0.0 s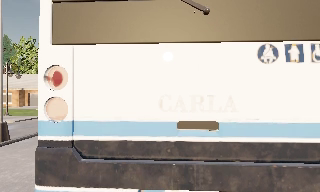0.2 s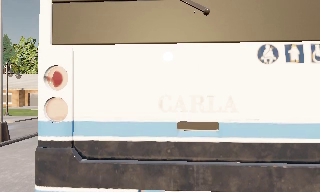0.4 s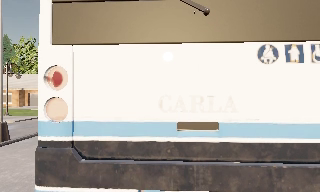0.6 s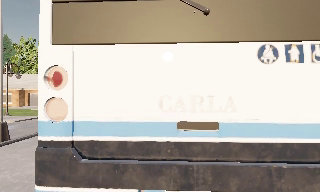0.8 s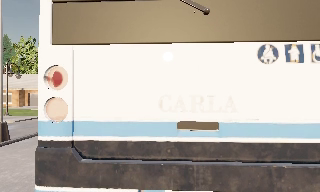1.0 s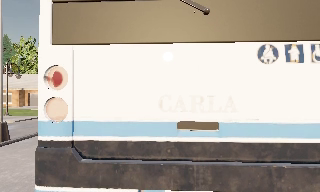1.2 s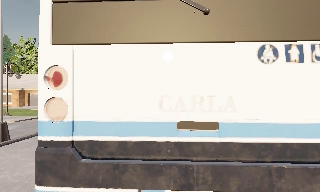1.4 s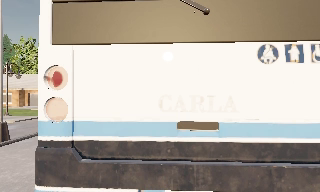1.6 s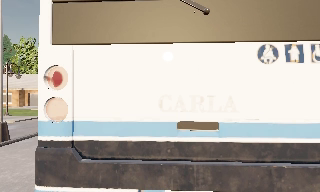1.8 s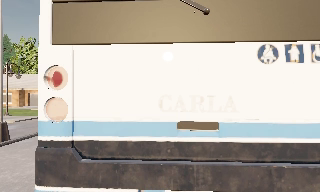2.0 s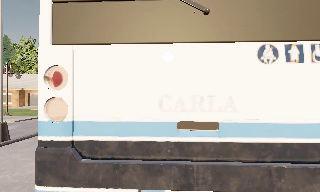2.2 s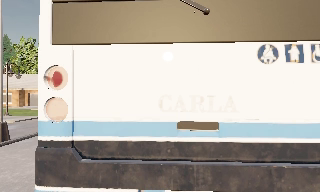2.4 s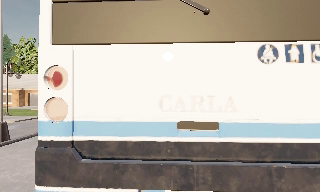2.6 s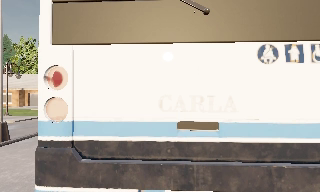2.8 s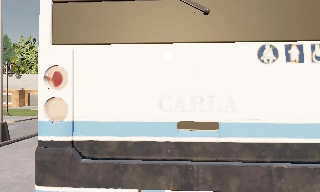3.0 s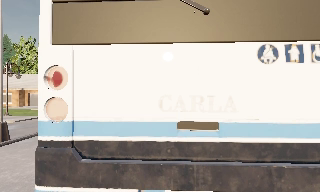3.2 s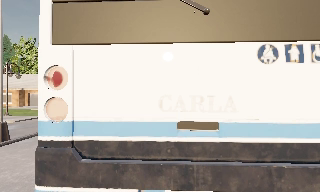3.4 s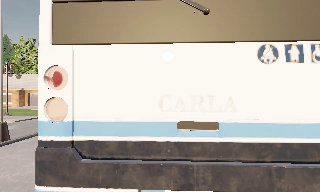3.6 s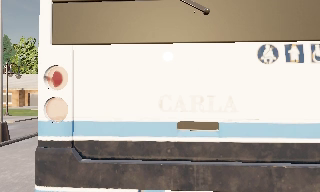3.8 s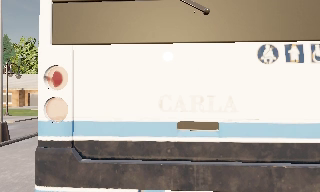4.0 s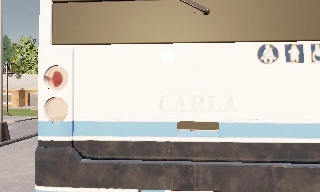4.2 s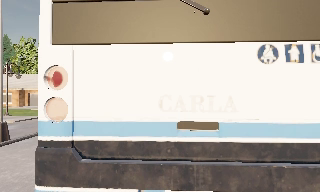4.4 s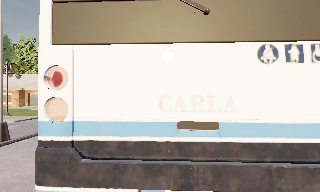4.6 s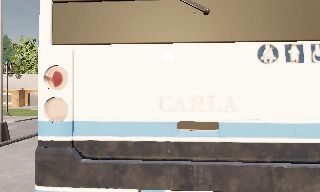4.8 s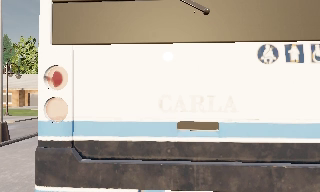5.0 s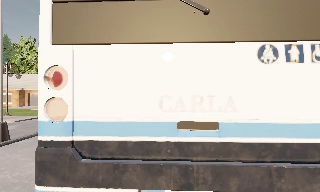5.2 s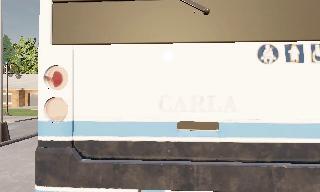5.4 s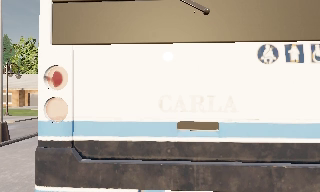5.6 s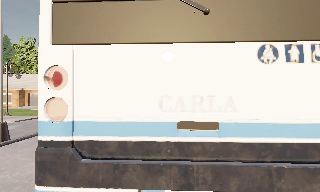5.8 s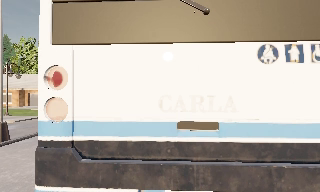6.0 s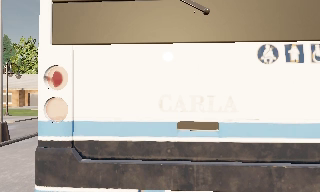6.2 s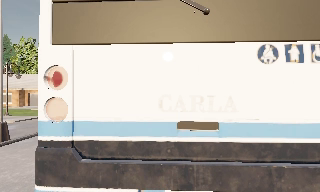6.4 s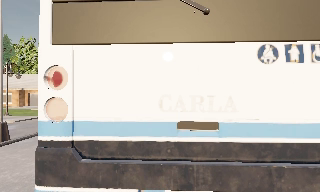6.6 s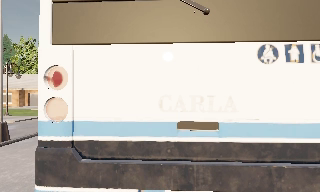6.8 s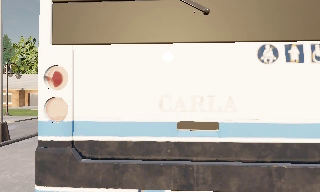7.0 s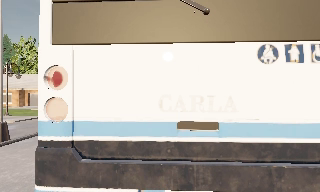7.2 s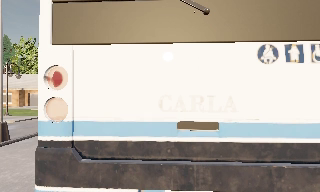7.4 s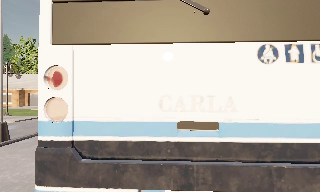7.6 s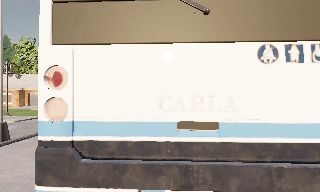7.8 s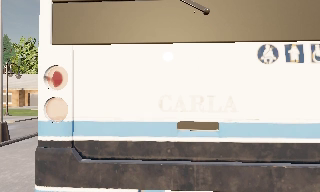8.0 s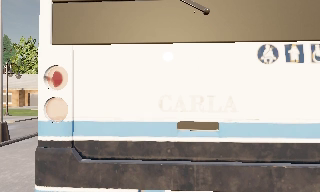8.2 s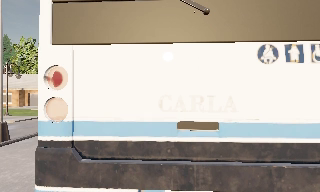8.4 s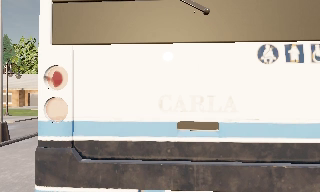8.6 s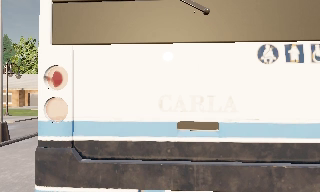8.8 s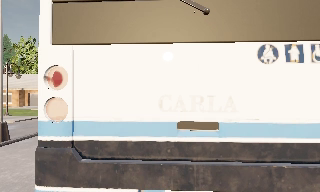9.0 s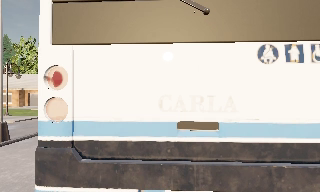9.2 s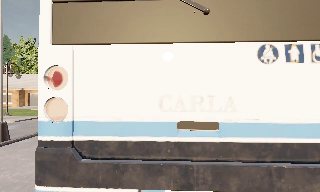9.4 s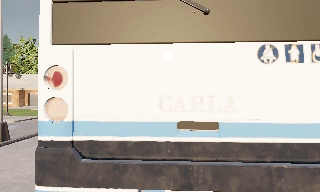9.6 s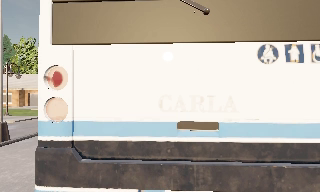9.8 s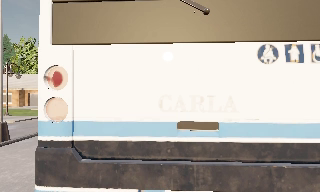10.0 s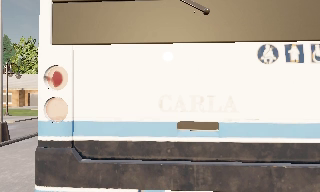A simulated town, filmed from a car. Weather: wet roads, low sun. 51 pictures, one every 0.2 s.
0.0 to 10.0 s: The camera keeps its place and its aim.
The film runs forward here.
